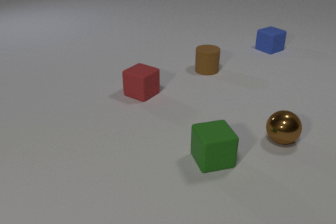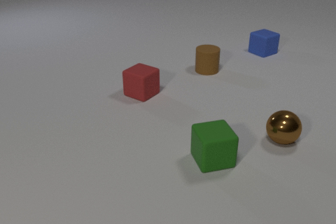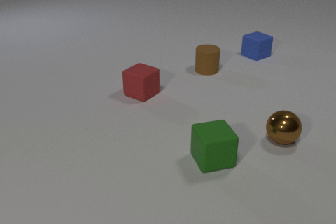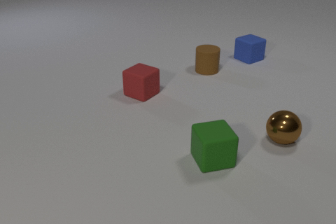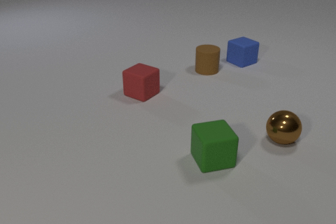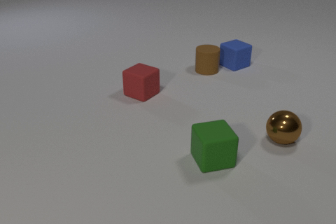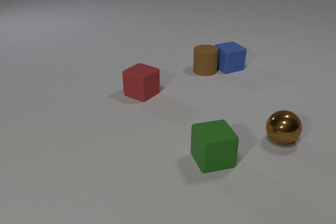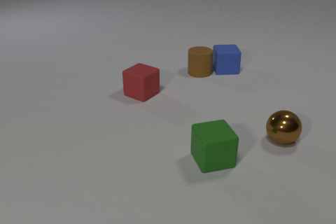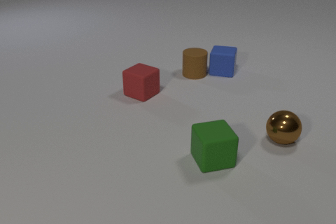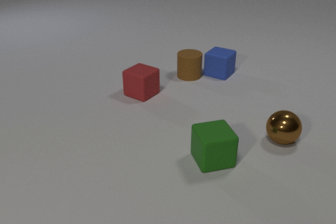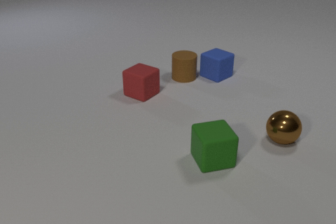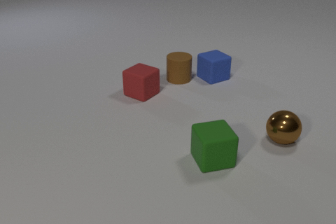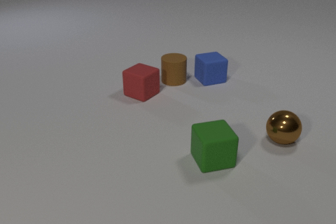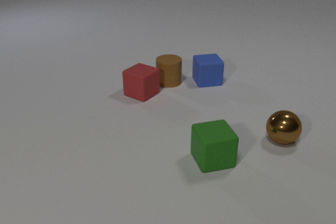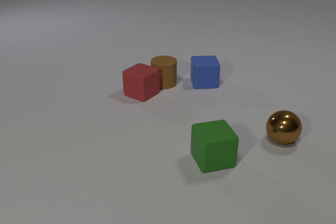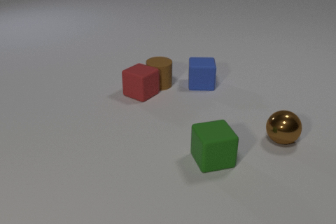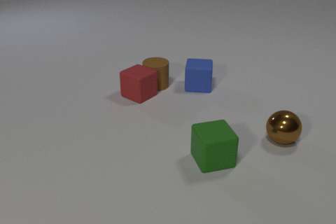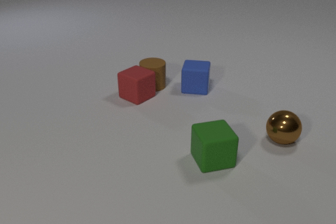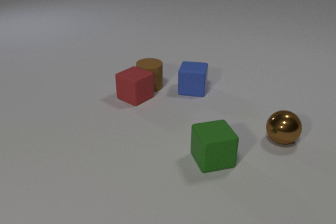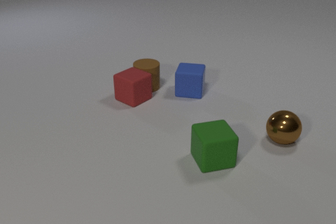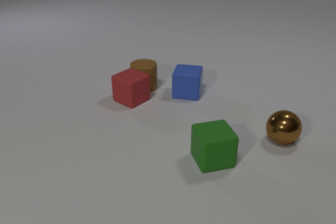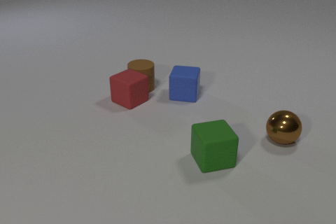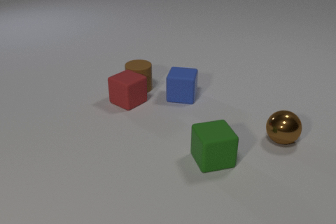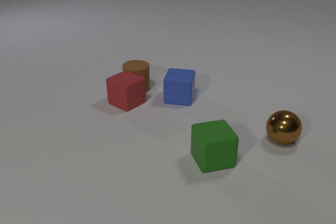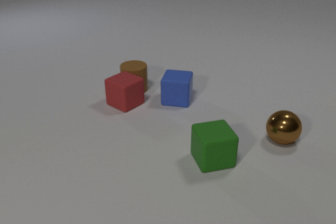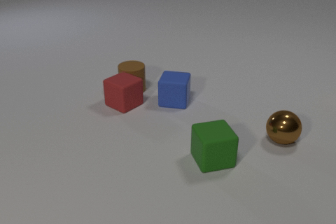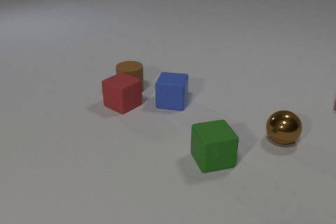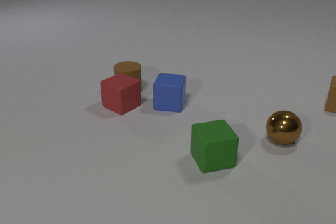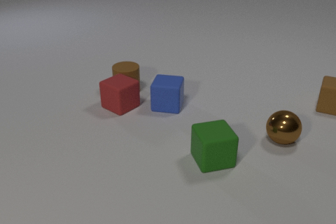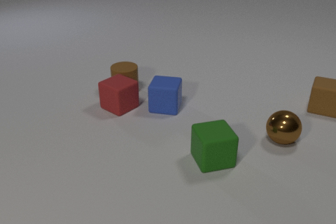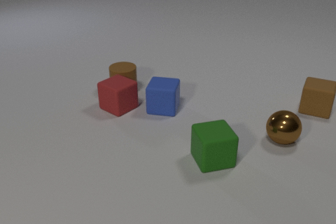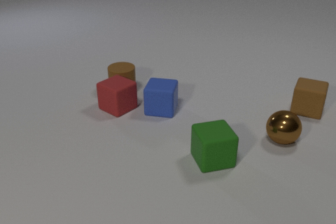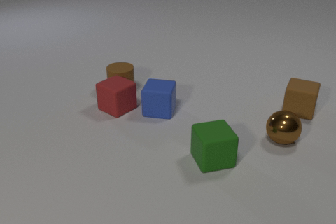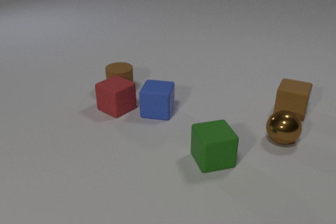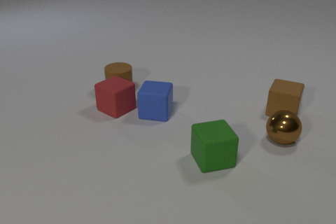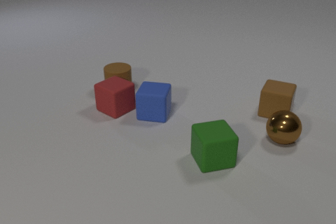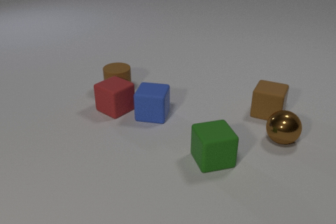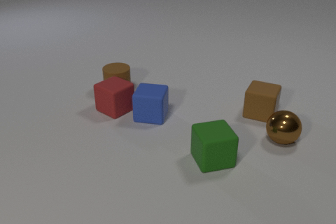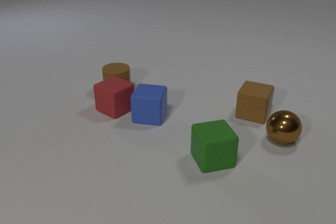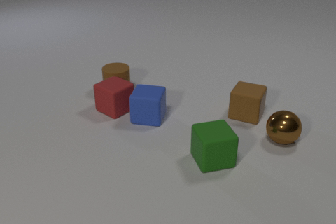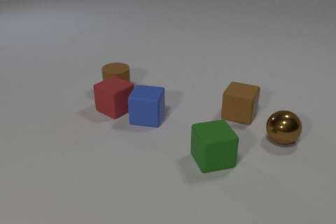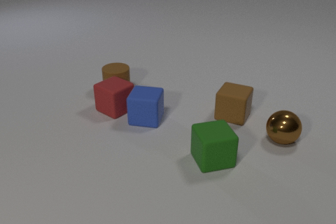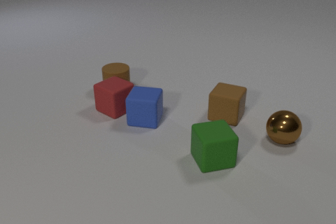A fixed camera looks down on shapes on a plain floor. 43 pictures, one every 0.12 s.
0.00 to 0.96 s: The blue rubber cube slides toward the camera and to the left, spins so that its near face slides to the left, clockwise seen from above. The brown rubber cylinder slides to the left and toward the camera. The blue rubber cube and the brown rubber cylinder collide.
0.96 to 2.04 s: The blue rubber cube slides toward the camera and to the left, spins so that its near face slides to the left, clockwise seen from above. The brown rubber cylinder slides to the left and toward the camera. The red rubber cube slides toward the camera. The brown rubber cylinder and the red rubber cube collide.
2.04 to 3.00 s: The blue rubber cube slides toward the camera and to the left. The brown rubber cylinder slides to the left. The red rubber cube slides toward the camera and to the left.
3.00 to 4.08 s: The blue rubber cube slides toward the camera and to the left. The brown rubber cylinder slides to the left. The brown rubber cube comes in at the right edge, slides to the left and toward the camera. The red rubber cube slides toward the camera and to the left.
4.08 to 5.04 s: The blue rubber cube slides toward the camera and to the left. The brown rubber cube slides to the left.
How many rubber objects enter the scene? 1.
How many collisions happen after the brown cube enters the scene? 0.
What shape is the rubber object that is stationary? cube.
